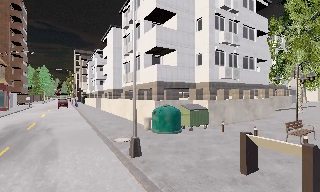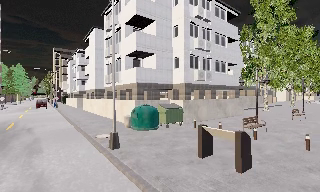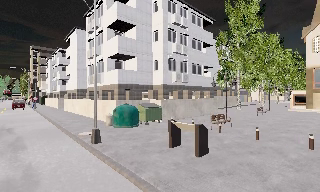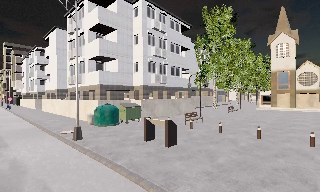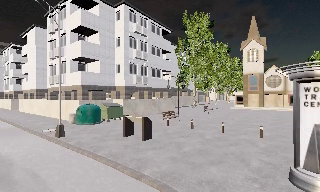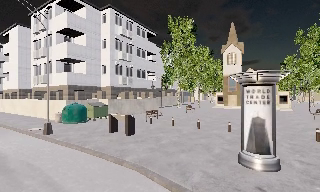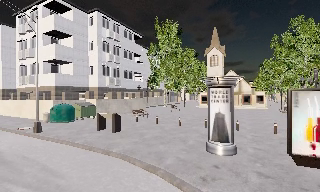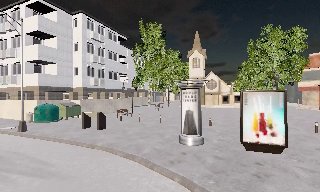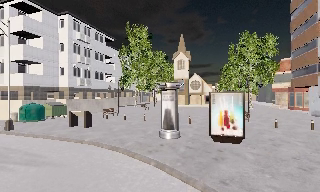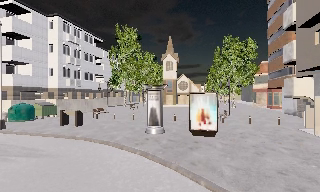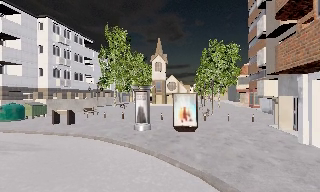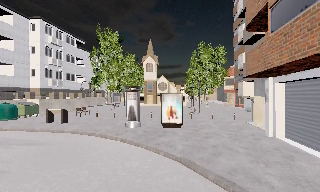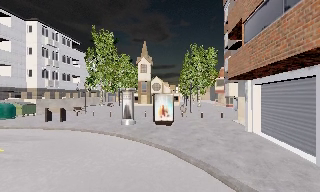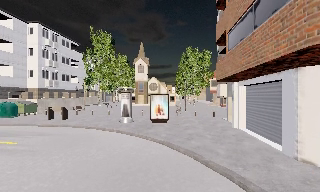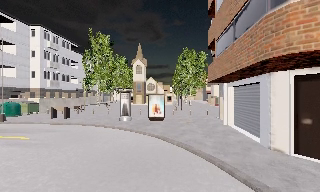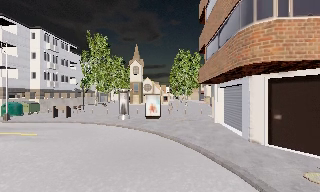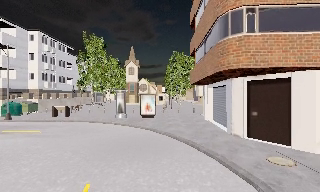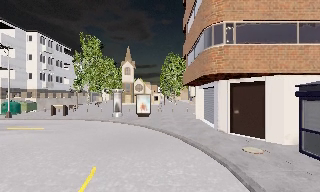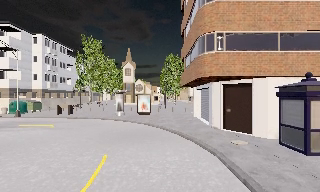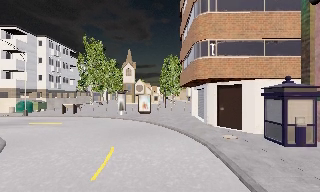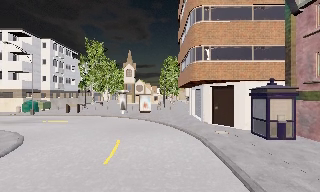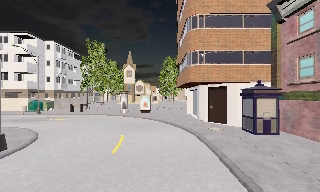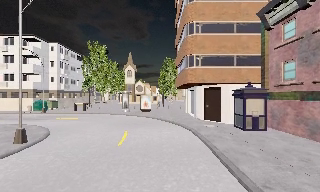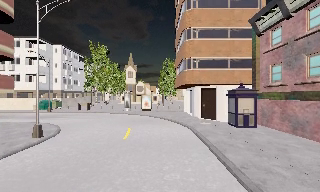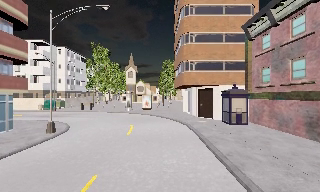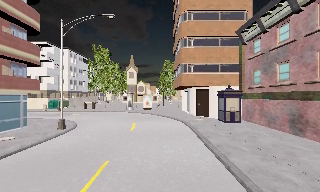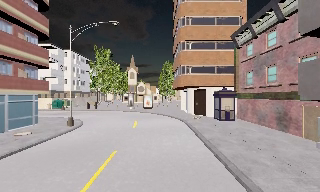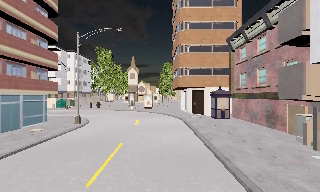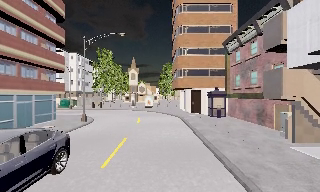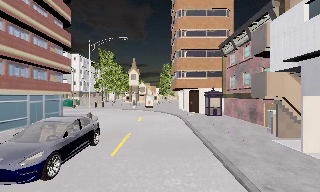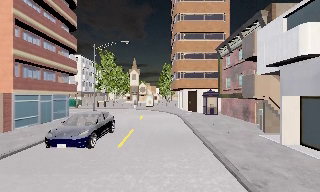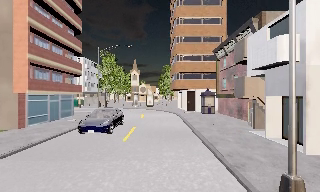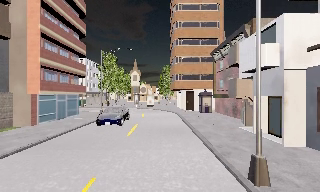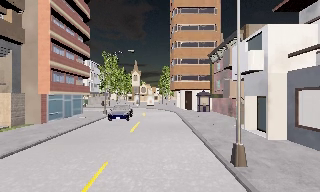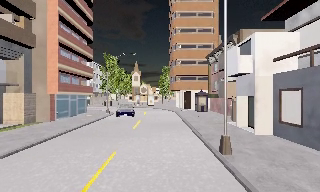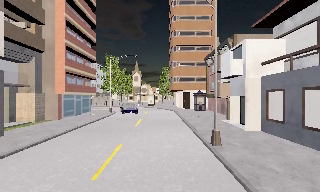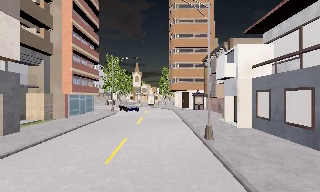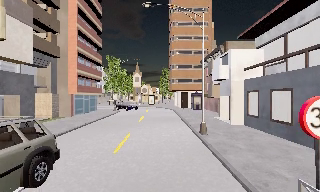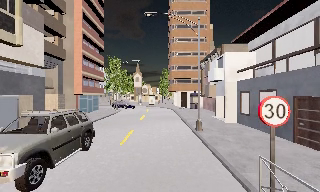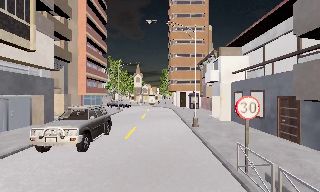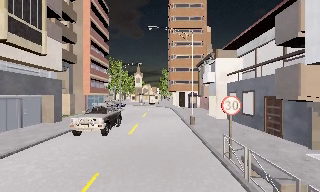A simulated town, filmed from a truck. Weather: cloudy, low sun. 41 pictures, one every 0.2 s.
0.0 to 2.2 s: The camera swings to its right by about 50 degrees, and the scene slides to the left. It travels backward, about 12 m.
2.2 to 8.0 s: The camera travels backward, about 30 m, so what stands in front gets smaller.
The film runs backward here.
